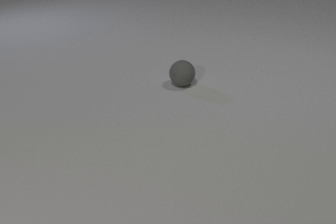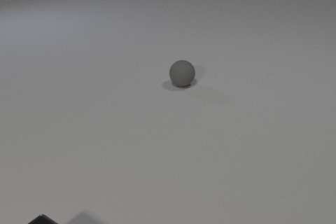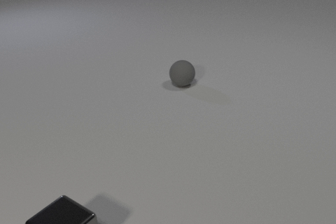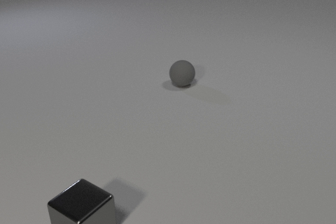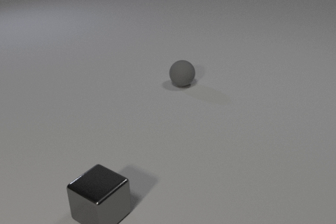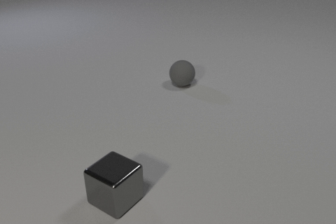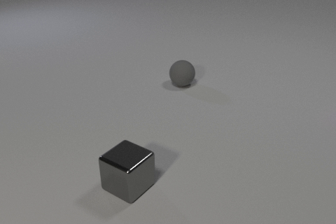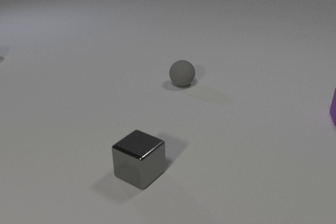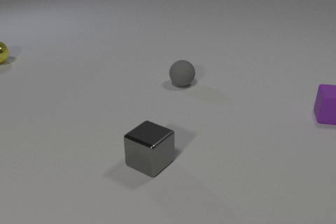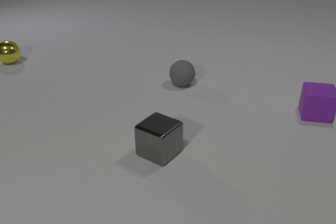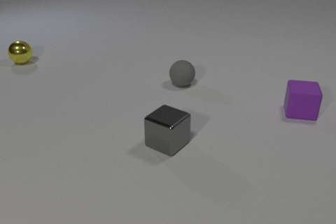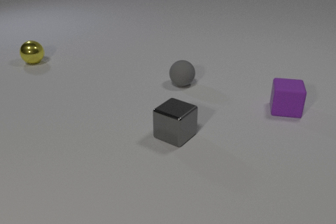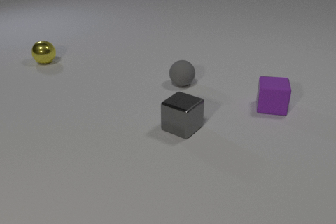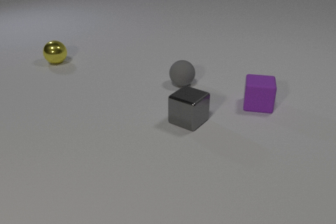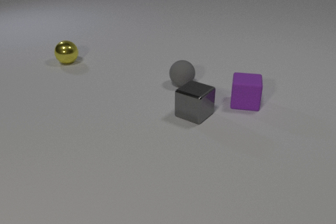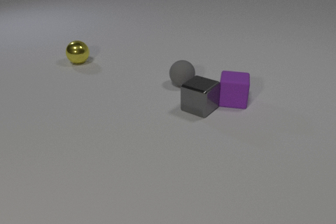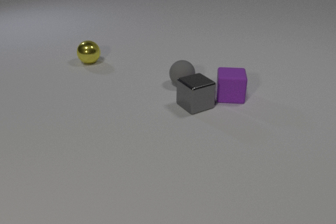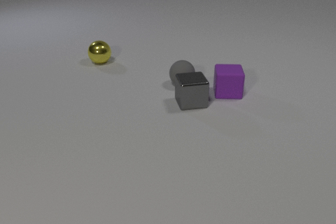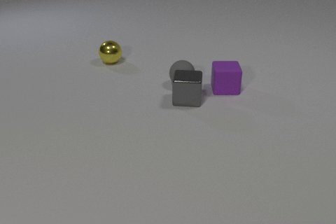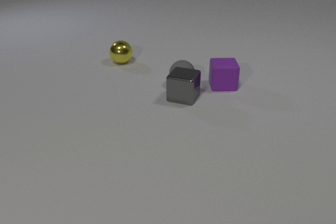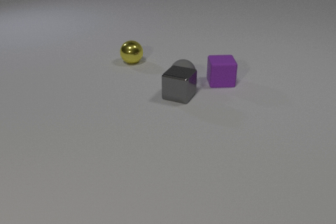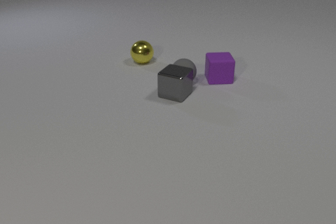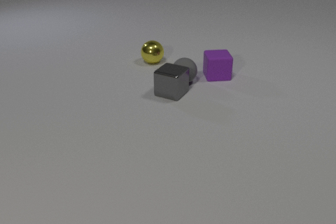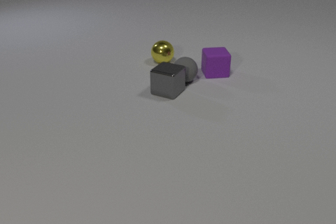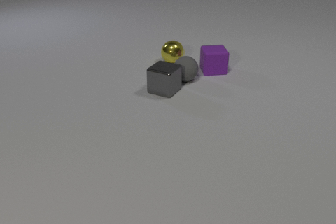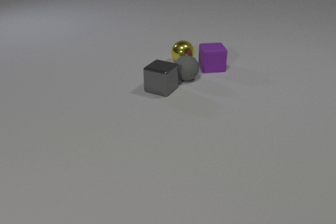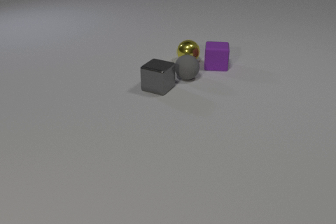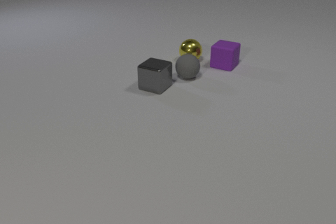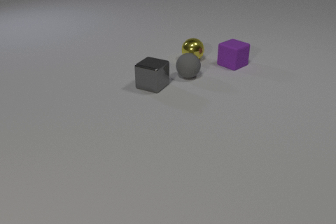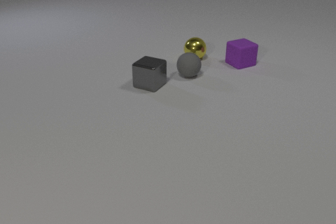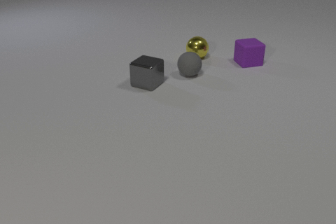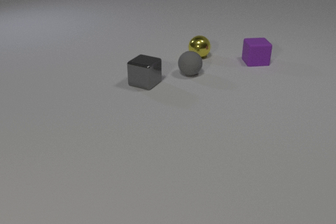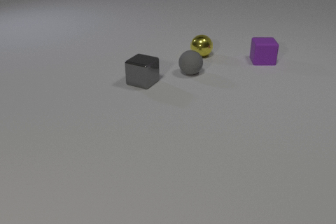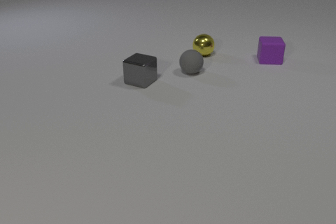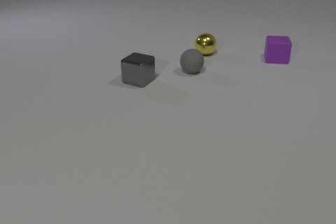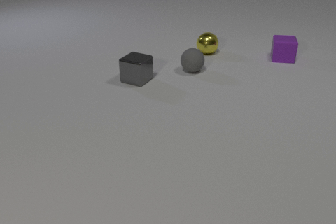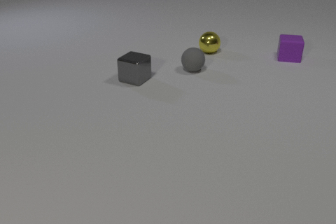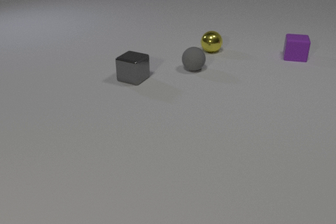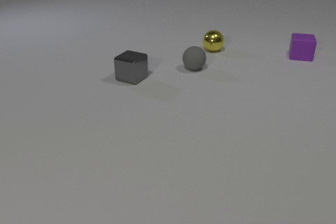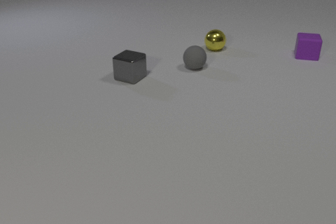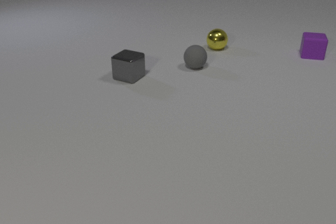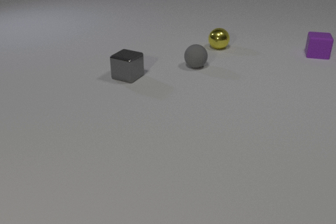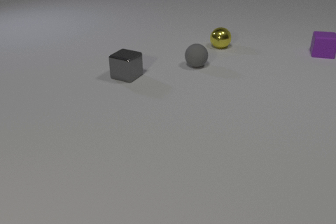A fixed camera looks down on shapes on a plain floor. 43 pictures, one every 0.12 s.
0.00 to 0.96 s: The purple rubber cube comes in at the right edge, slides to the left. The gray metal cube comes in at the bottom edge, slides away from the camera and to the right. The yellow metal sphere comes in at the left edge, rolls to the right.
0.96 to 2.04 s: The purple rubber cube slides to the left. The gray metal cube slides away from the camera, spins so that its near face slides to the left, clockwise seen from above. The yellow metal sphere rolls to the right. The purple rubber cube and the gray metal cube collide.
2.04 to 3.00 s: The purple rubber cube slides away from the camera. The gray metal cube slides to the left and away from the camera, spins so that its near face slides to the left, clockwise seen from above. The yellow metal sphere rolls to the right. The gray rubber sphere rolls away from the camera. The gray metal cube and the gray rubber sphere collide.
3.00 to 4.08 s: The purple rubber cube slides to the right and away from the camera, spins clockwise seen from above by about 105 degrees, its near face sliding to the left. The gray metal cube slides to the left and away from the camera. The yellow metal sphere rolls away from the camera and to the right. The gray rubber sphere rolls away from the camera. The purple rubber cube and the yellow metal sphere collide.
4.08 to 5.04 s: The purple rubber cube slides to the right and away from the camera. The gray metal cube slides to the left and away from the camera. The yellow metal sphere rolls away from the camera and to the right. The gray rubber sphere rolls away from the camera.
What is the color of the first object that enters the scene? gray.
Are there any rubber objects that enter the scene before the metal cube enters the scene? no.
How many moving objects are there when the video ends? 4.
